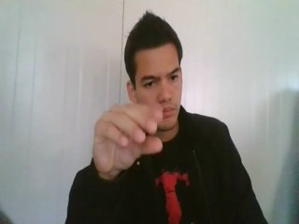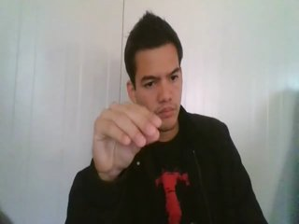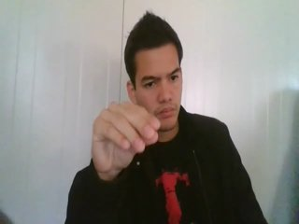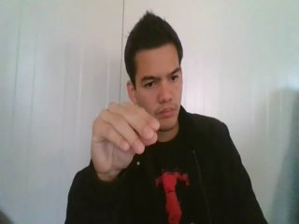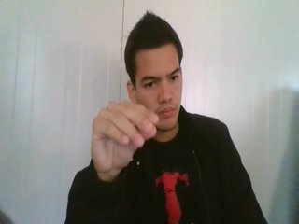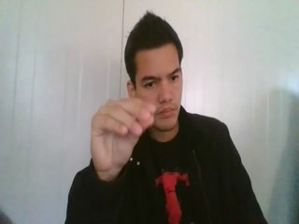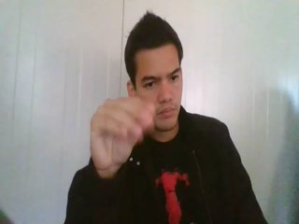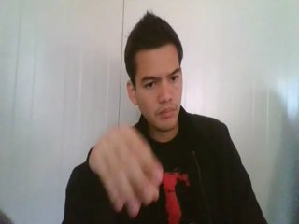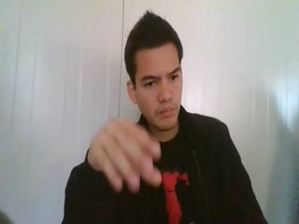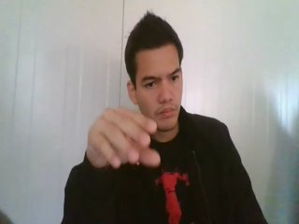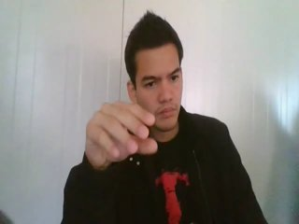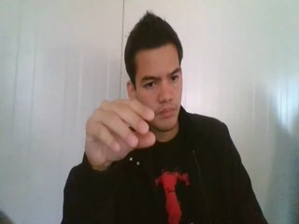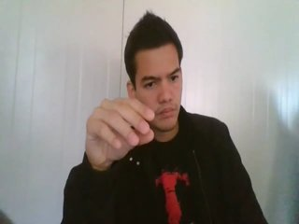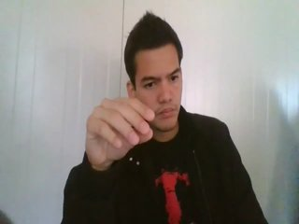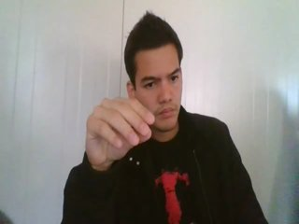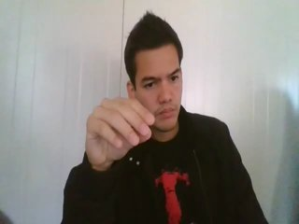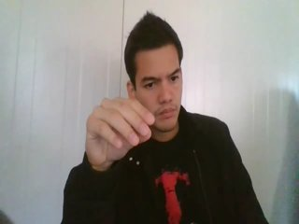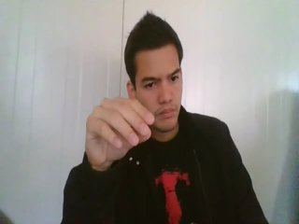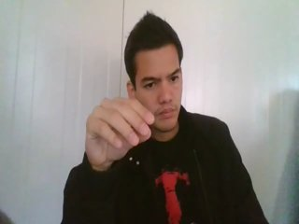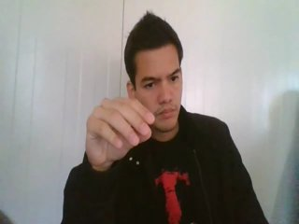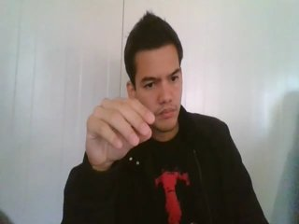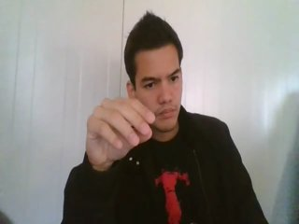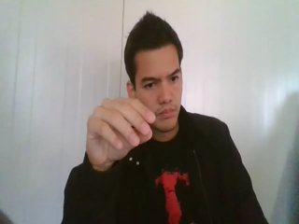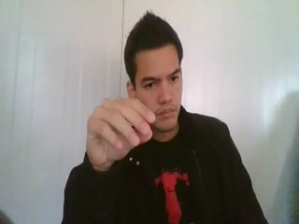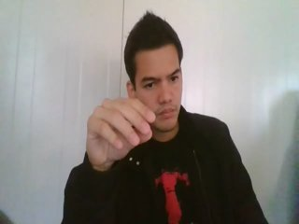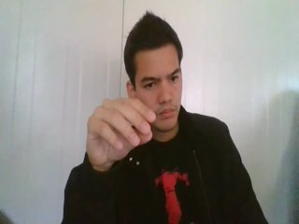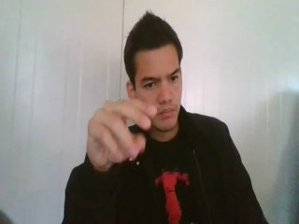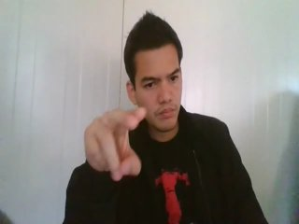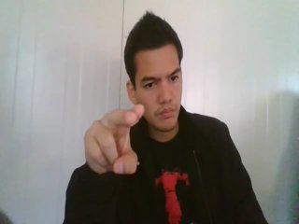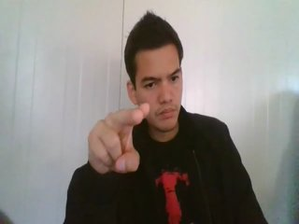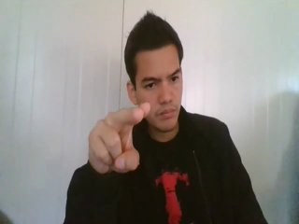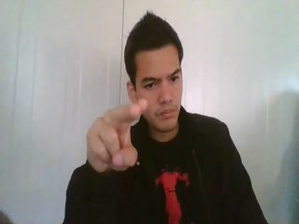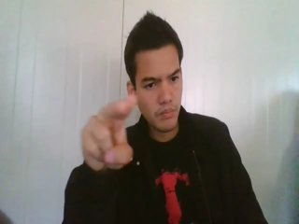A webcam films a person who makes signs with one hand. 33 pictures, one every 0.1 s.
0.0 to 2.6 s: On the screen the hand sweeps downward. The name of the sign: Throw down.
2.7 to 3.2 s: Pointing with two fingers.
